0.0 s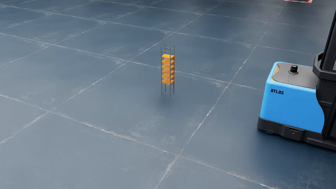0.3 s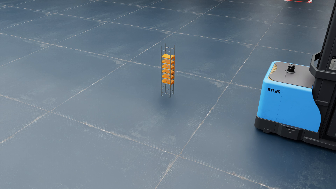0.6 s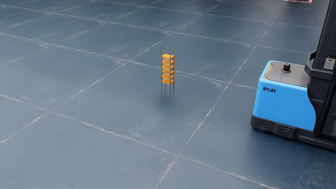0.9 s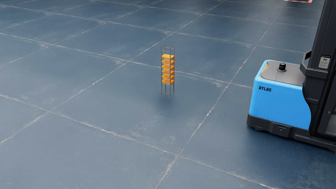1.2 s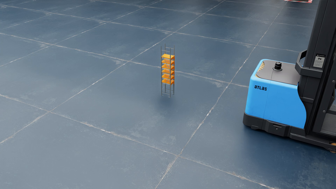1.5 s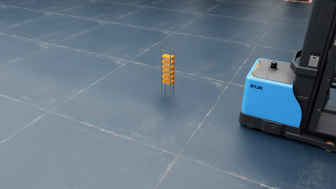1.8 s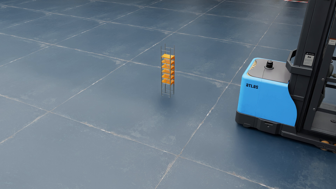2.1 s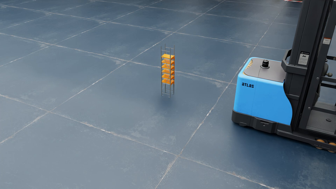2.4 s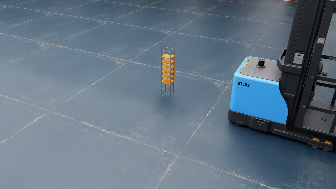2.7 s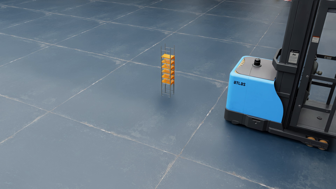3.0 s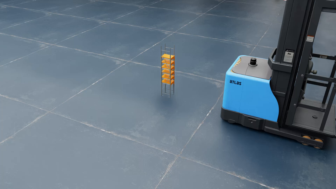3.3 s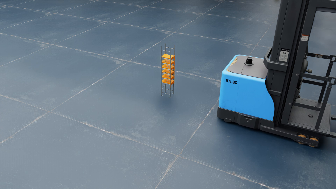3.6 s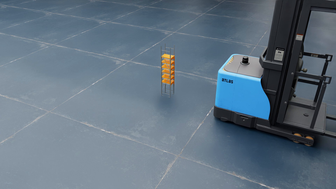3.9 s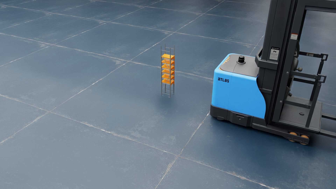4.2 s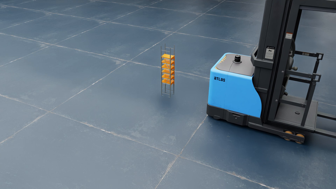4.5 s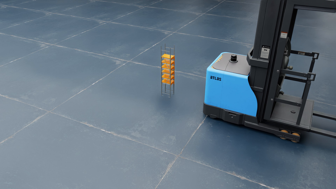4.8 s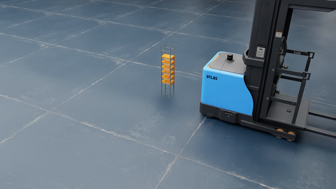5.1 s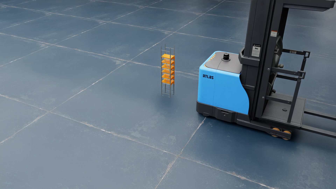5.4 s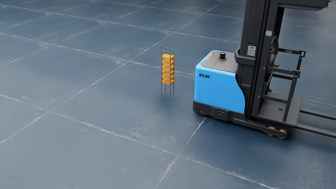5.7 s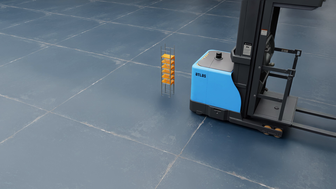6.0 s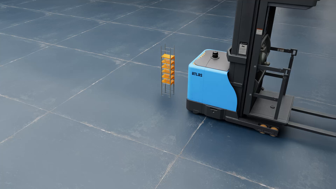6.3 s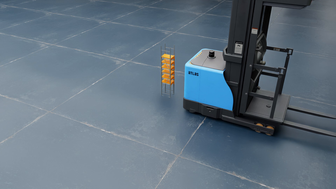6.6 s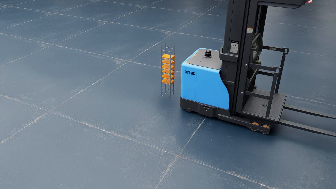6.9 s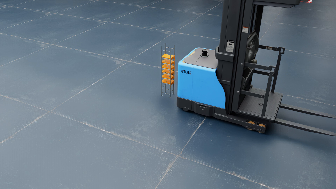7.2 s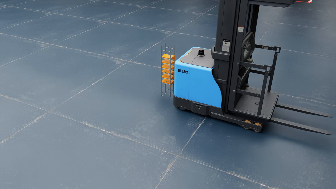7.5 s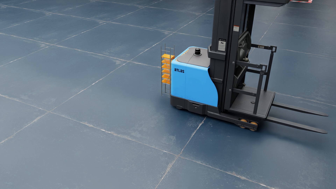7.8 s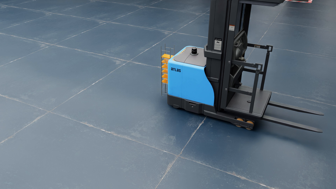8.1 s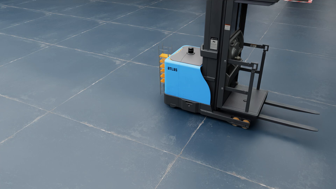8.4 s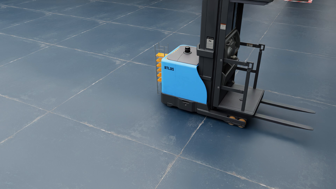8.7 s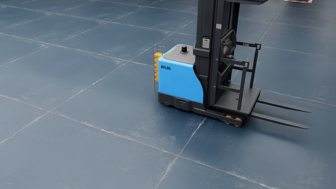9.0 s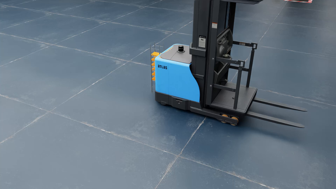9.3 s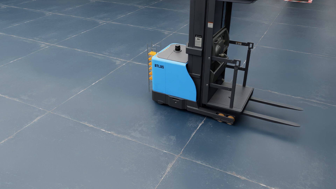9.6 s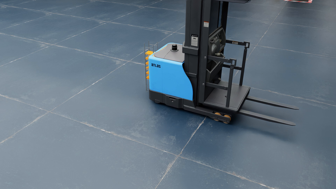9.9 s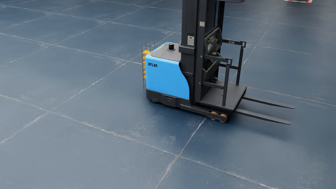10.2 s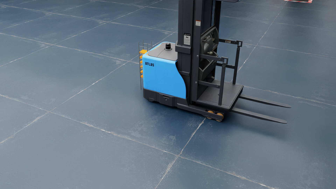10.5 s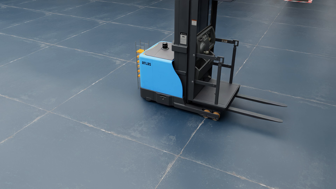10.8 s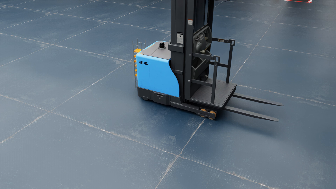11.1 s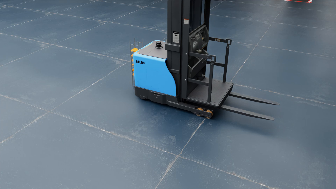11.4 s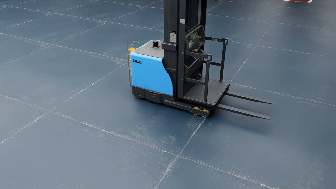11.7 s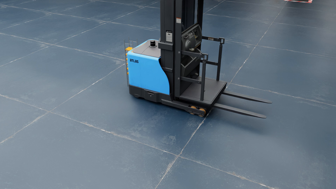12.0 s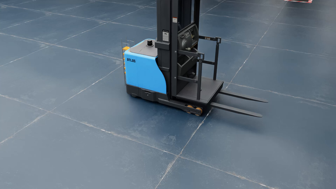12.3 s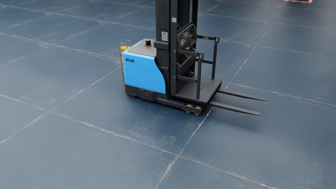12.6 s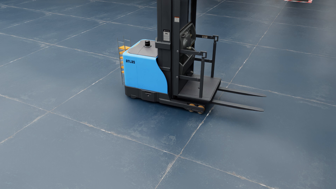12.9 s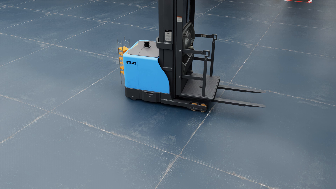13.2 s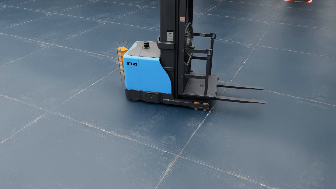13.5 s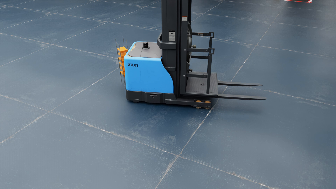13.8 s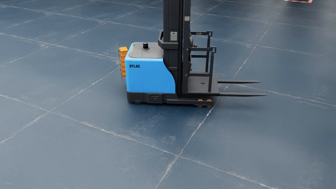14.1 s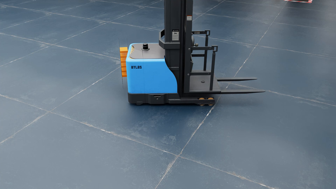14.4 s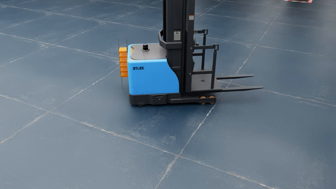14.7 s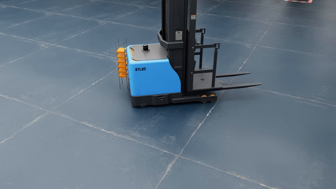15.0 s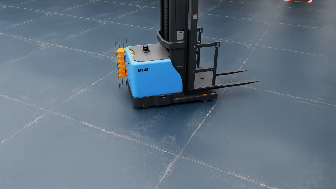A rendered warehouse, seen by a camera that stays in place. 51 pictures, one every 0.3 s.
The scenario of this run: A forklift runs into an object in its way.
